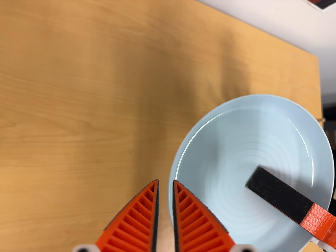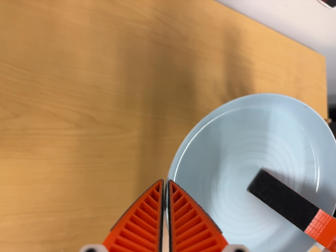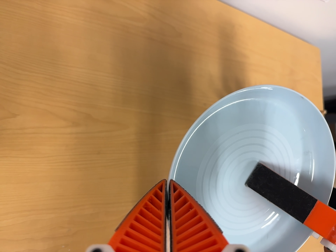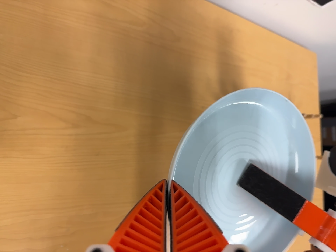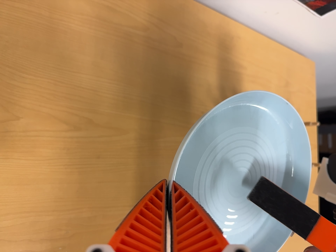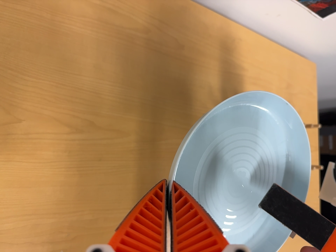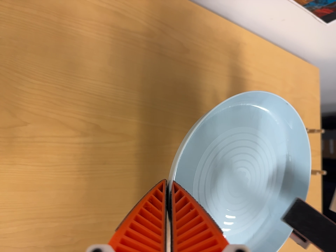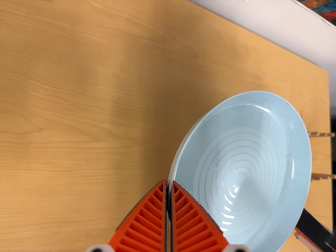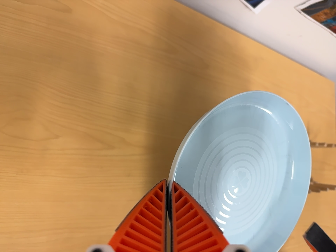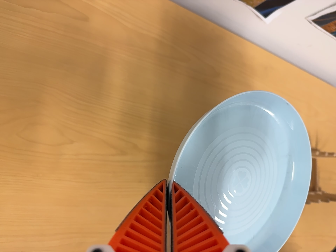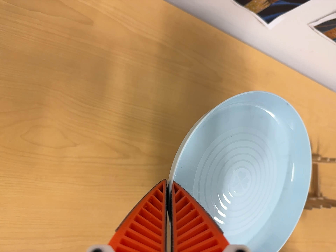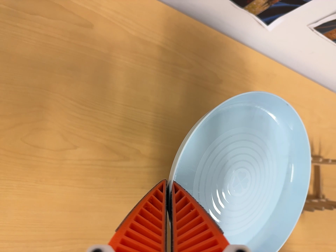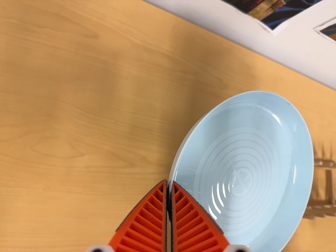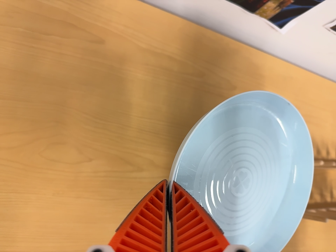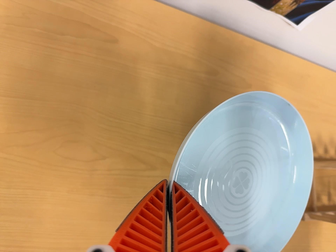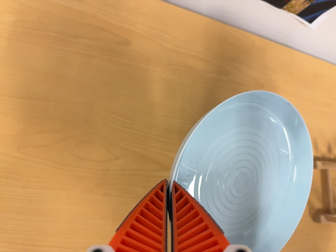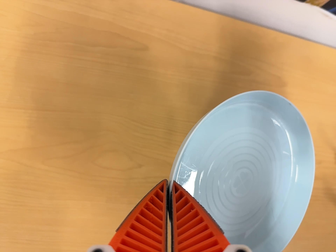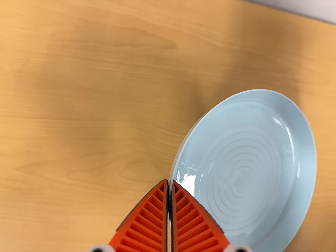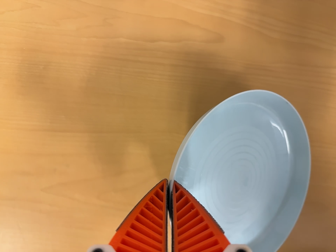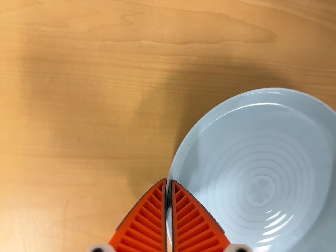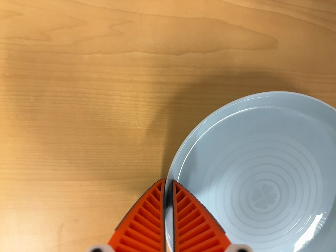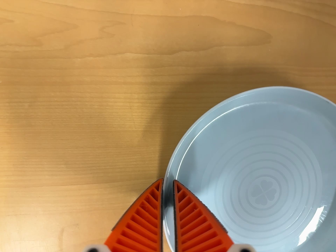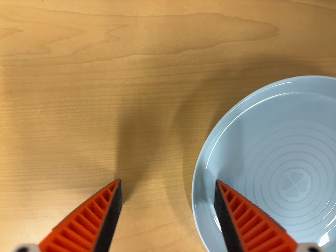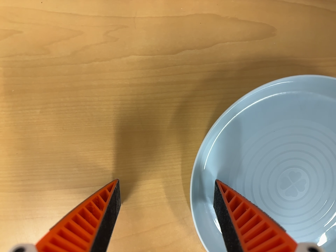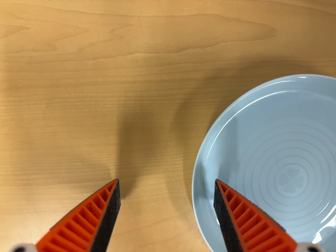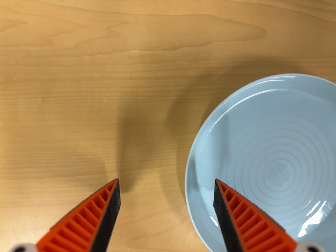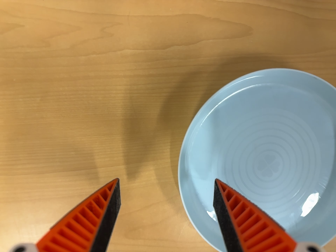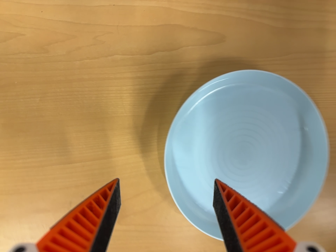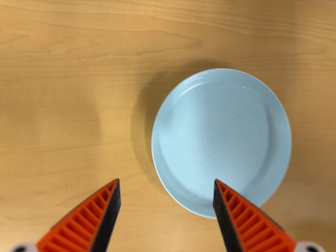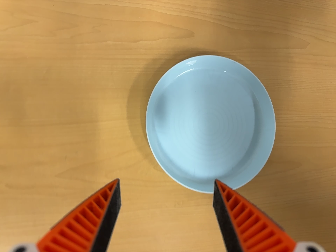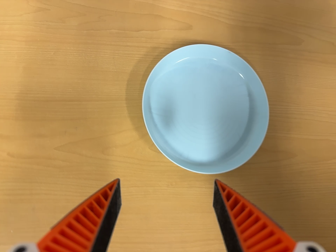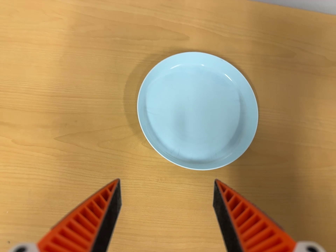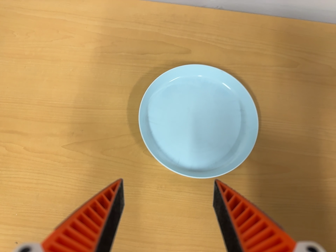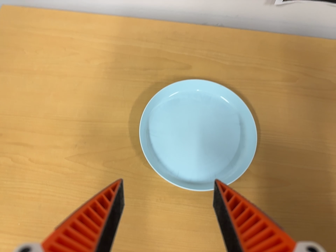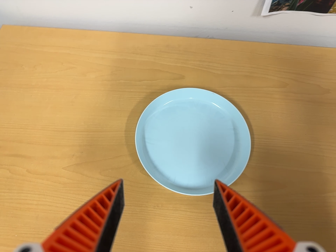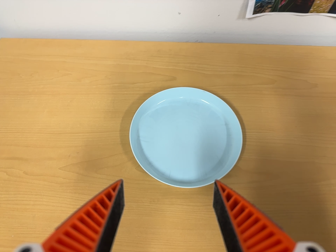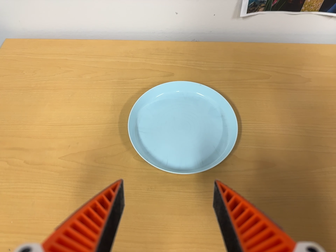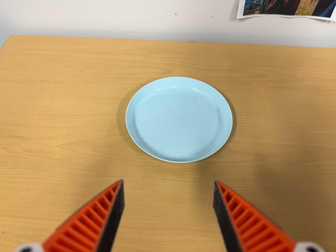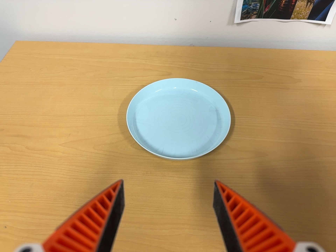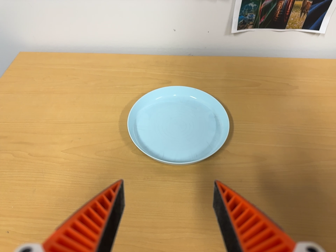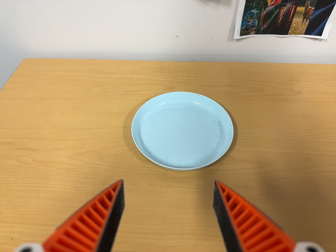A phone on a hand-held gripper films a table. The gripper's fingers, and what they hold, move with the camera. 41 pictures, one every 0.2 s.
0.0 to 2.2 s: The camera travels to its left, about 6 cm, so close, fixed things drift to the right.
2.2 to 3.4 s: The camera swings to its left by about 15 degrees, and the scene slides to the right. It travels forward, about 6 cm, so what stands in front looms larger.
3.4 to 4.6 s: The camera pans to its left by about 10 degrees. It travels forward and toward the top of its view, about 16 cm, so what stands in front looms larger. Its aim tips toward the bottom of its view by about 15 degrees.
4.6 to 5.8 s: The camera travels backward and toward the bottom of its view, about 16 cm, so what stands in front gets smaller. Its aim tips toward the top of its view by about 10 degrees.
5.8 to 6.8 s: The camera pans to its left by about 10 degrees. It travels toward the bottom of its view, to its right and backward, about 16 cm. Its aim tips toward the top of its view by about 20 degrees.
6.8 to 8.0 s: The camera travels toward the bottom of its view, about 14 cm. Its aim tips toward the top of its view by about 15 degrees.
The film runs backward here.
